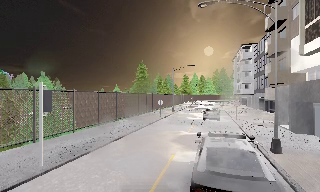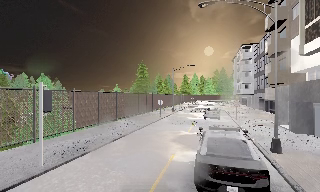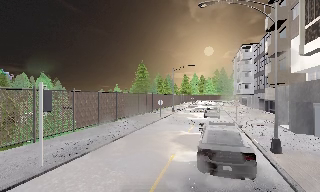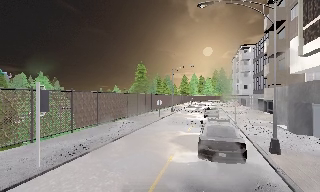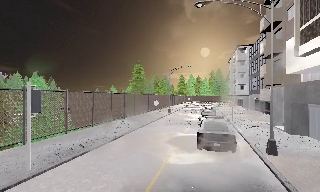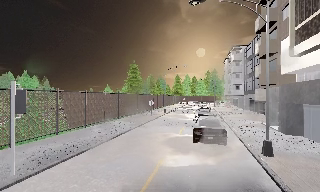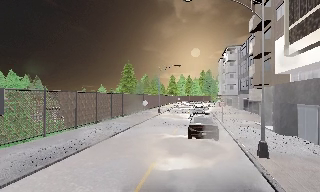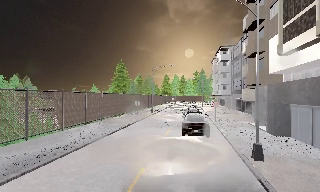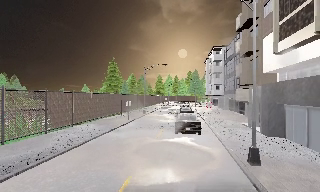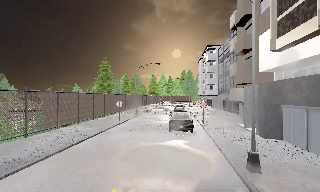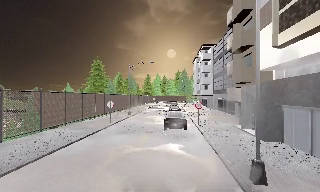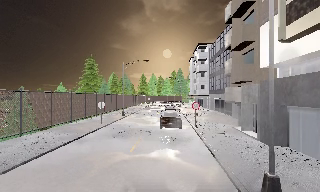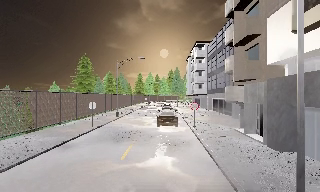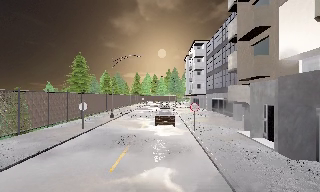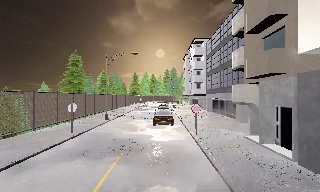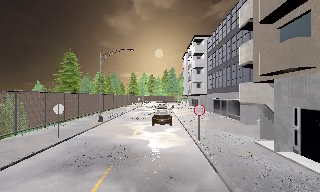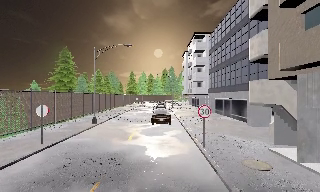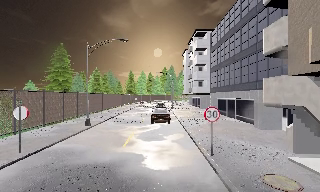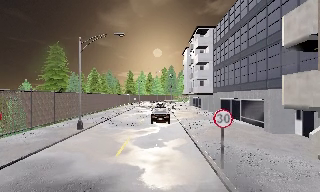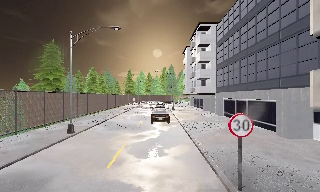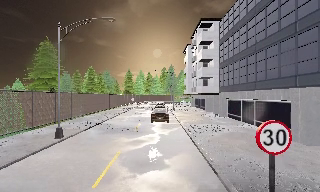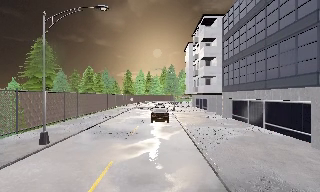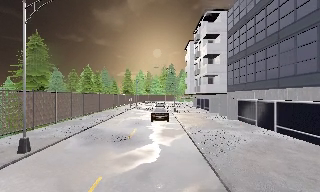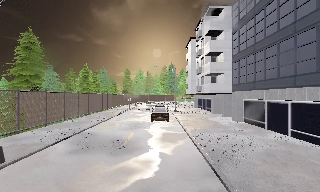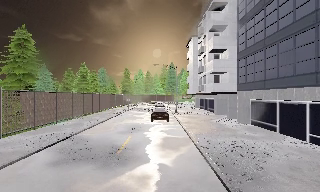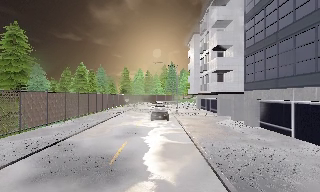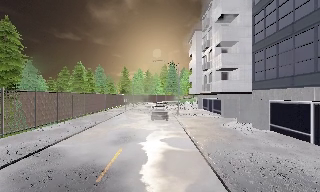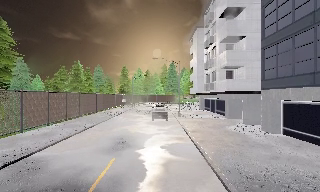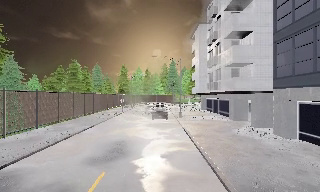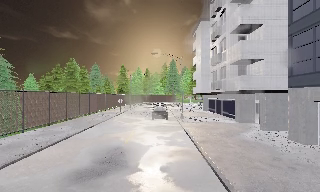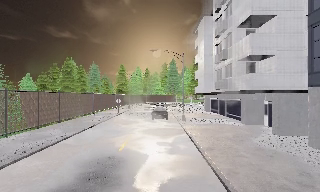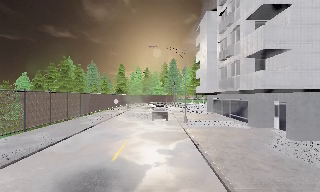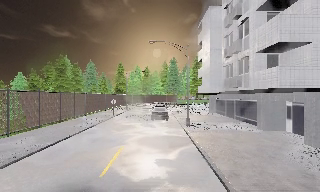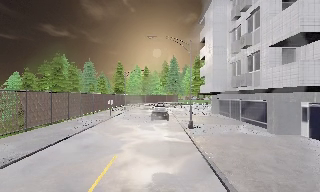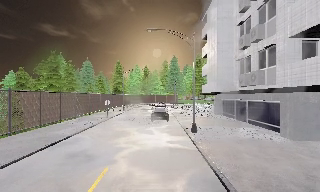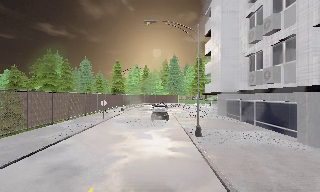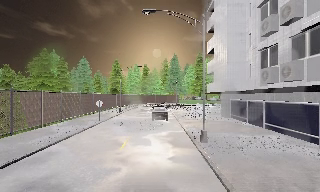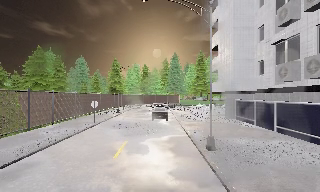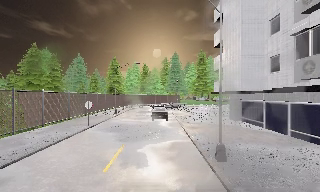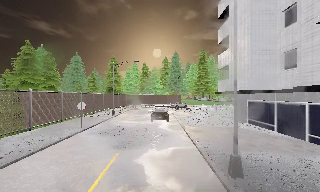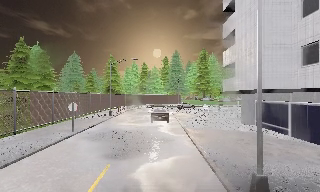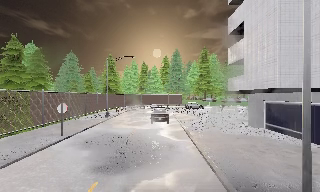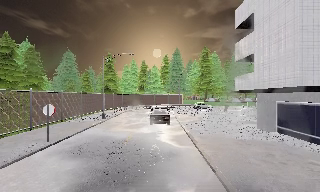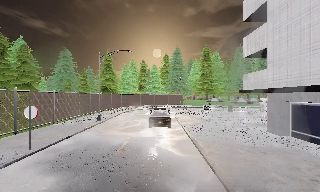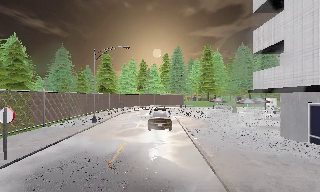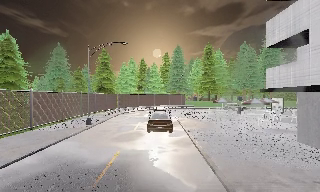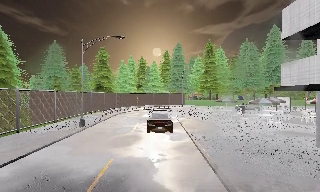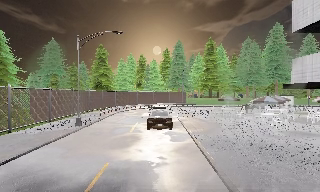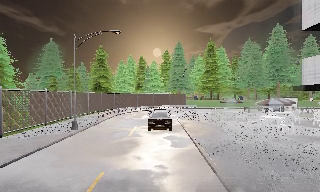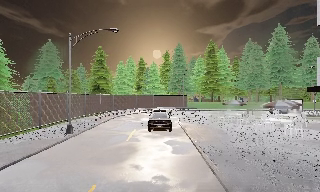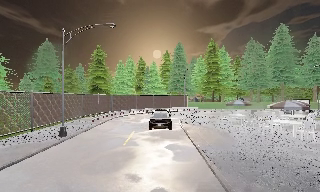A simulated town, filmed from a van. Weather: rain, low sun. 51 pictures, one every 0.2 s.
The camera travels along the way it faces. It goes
forward.
0.0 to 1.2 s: The camera travels forward, about 1 m, so what stands in front looms larger. It gains speed.
1.2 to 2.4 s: The camera swings to its right by about 10 degrees, and the scene slides to the left. It travels forward, about 5 m, so what stands in front looms larger. It gains speed.
2.4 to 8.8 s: The camera travels forward, about 40 m, so what stands in front looms larger.
8.8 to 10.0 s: The camera travels forward, about 5 m, so what stands in front looms larger. It loses speed.
The film runs forward here.
